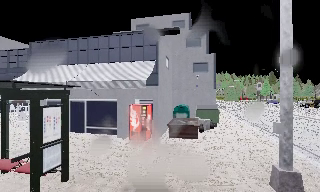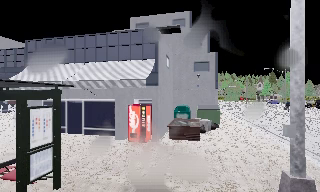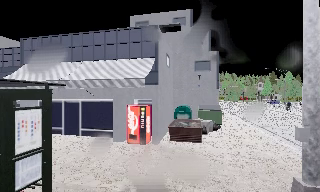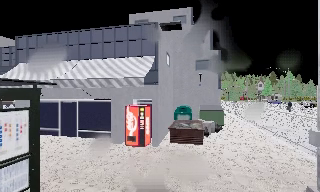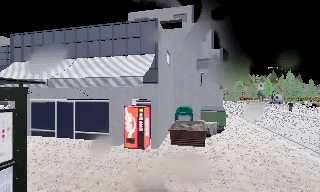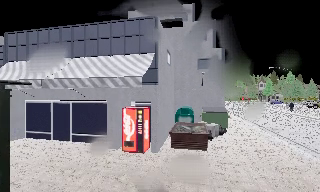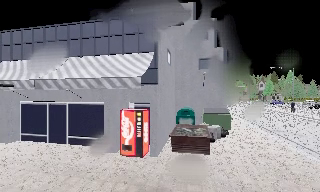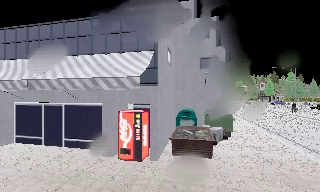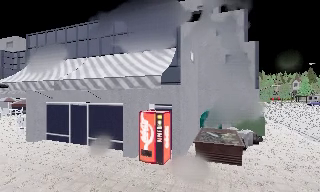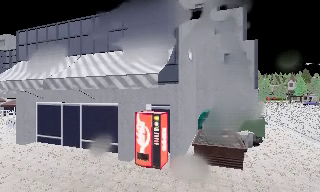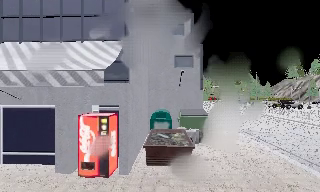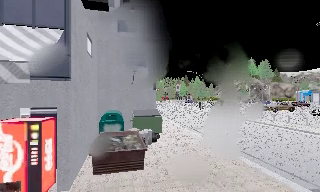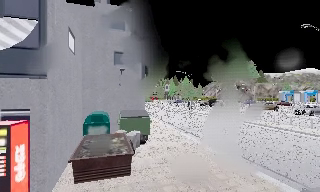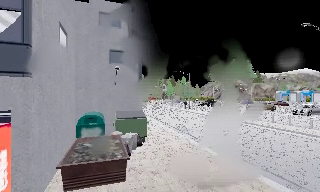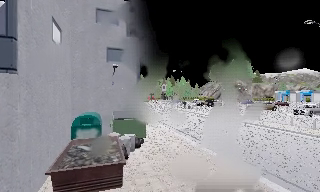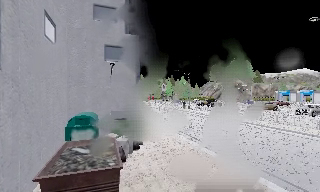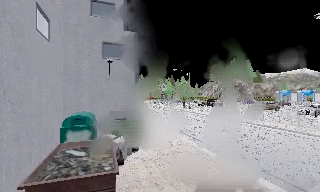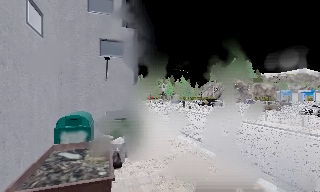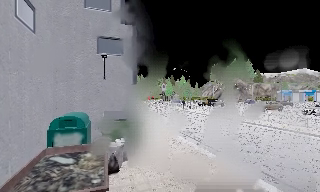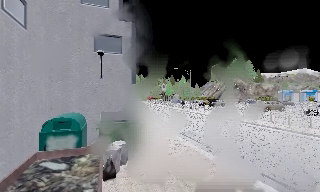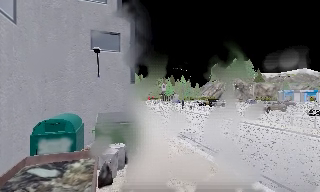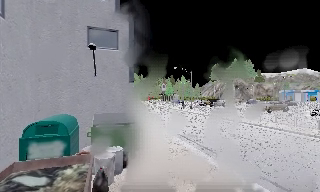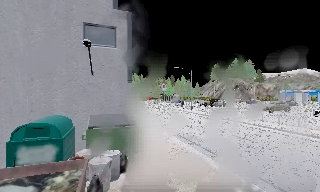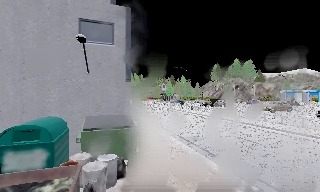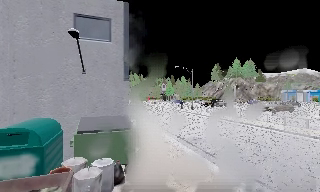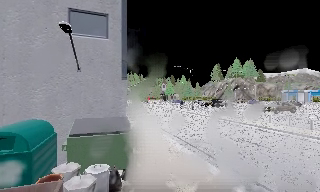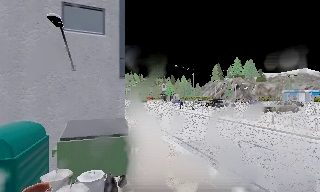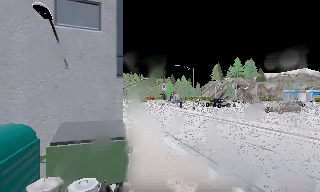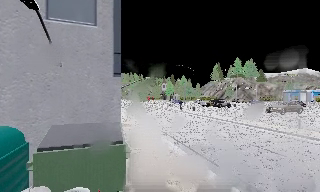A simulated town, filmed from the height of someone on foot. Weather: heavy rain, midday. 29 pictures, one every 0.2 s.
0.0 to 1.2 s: The camera travels forward, about 2 m, so what stands in front looms larger.
1.2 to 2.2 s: The camera pans to its right, which is clockwise from overhead, by about 25 degrees. It travels forward, about 2 m, so what stands in front looms larger.
2.2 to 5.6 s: The camera travels forward, about 6 m, so what stands in front looms larger.
The film runs forward here.
